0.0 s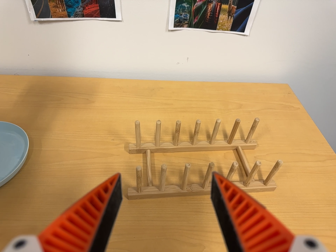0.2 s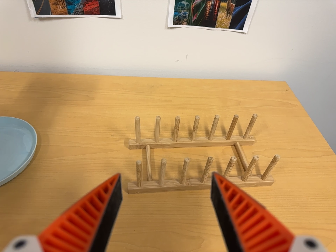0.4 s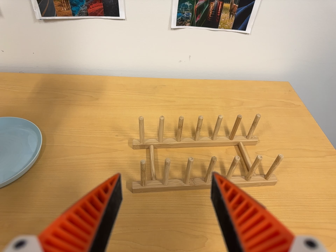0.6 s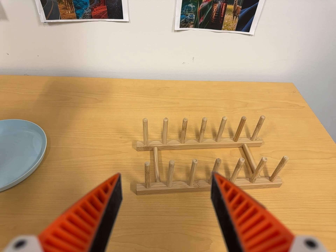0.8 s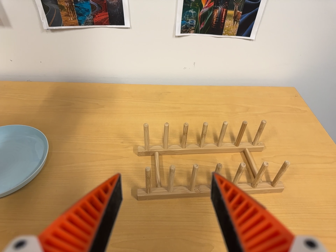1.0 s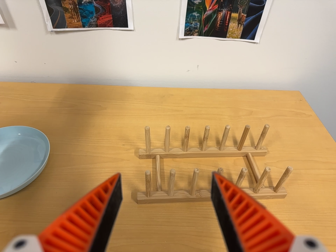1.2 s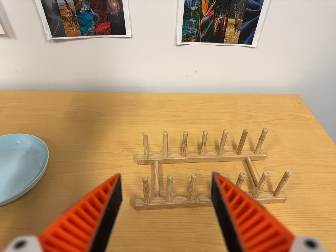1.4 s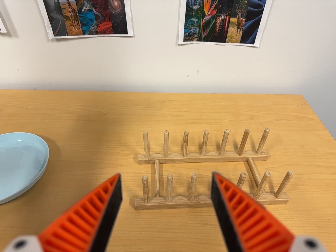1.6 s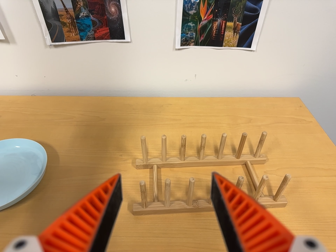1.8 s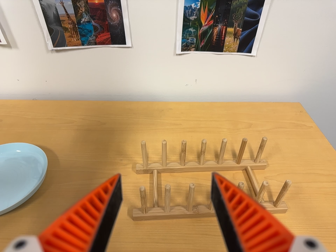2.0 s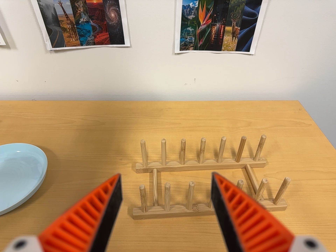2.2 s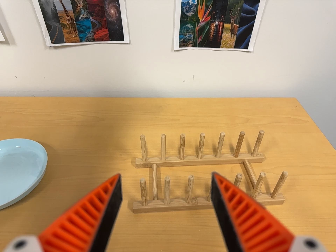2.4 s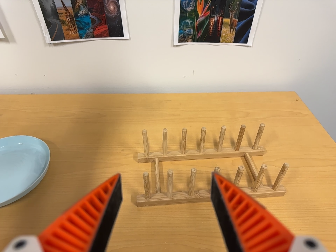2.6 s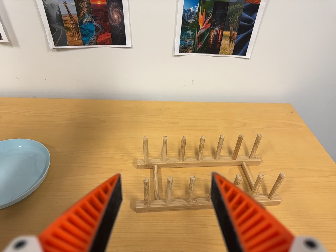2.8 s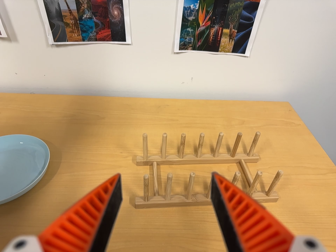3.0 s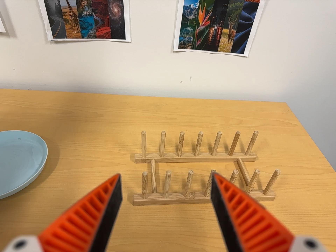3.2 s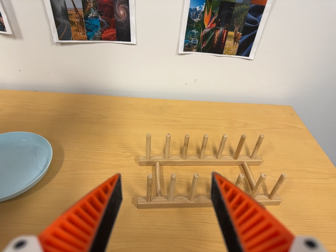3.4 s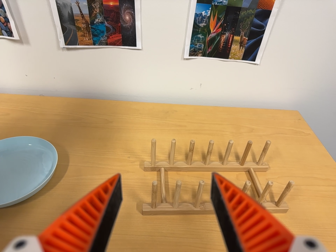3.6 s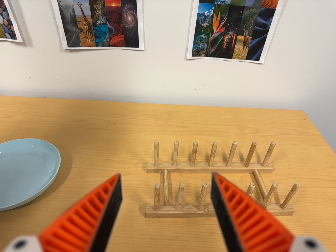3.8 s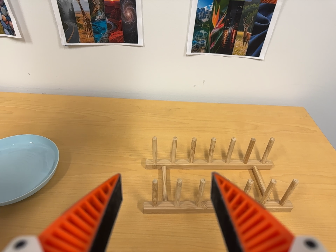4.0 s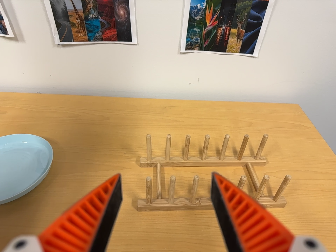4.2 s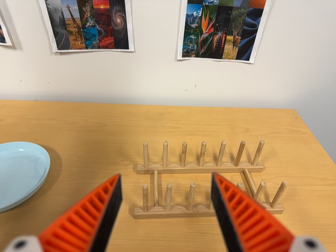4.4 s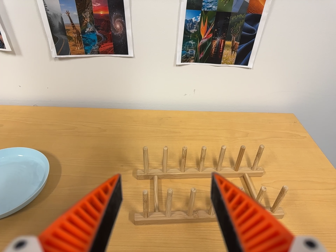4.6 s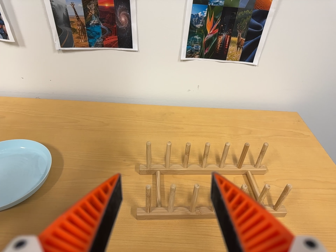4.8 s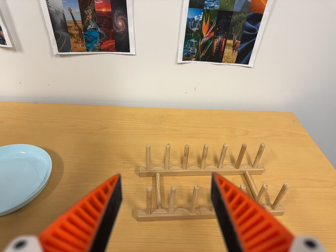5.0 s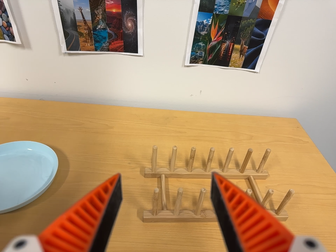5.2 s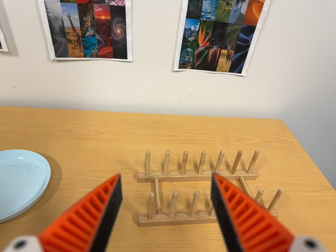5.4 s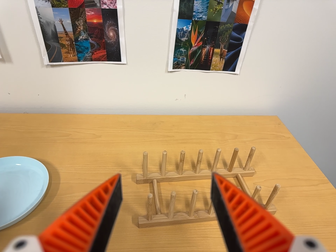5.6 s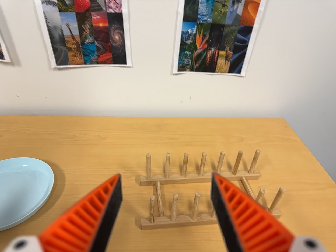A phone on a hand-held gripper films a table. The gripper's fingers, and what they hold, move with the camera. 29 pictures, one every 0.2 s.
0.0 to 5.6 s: The camera travels backward, about 5 cm, so what stands in front gets smaller. Its aim tips toward the top of its view by about 10 degrees, and the scene shifts downward.
The film runs backward here.
